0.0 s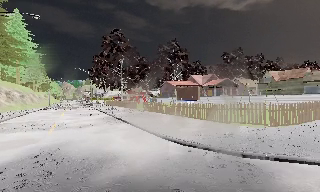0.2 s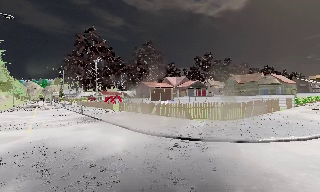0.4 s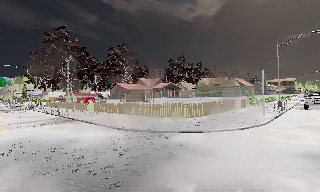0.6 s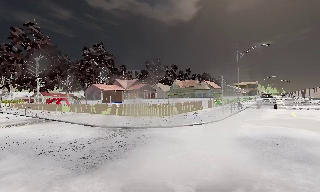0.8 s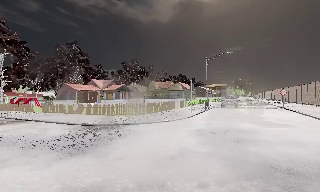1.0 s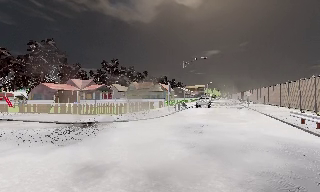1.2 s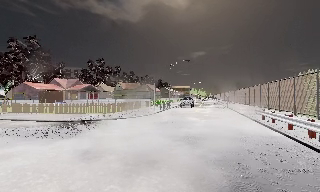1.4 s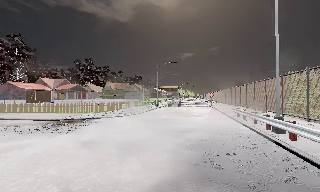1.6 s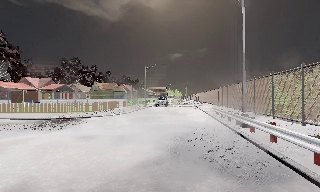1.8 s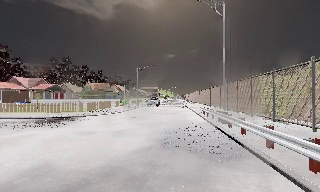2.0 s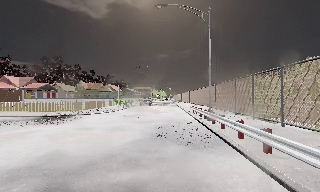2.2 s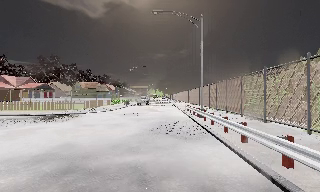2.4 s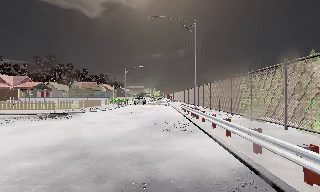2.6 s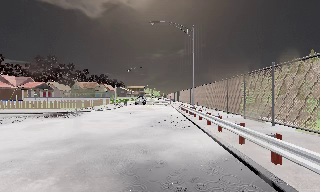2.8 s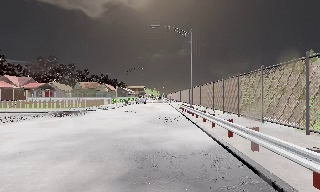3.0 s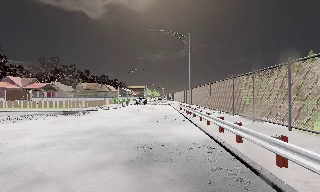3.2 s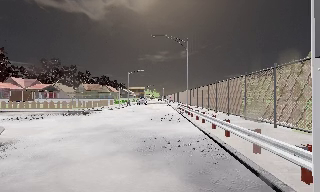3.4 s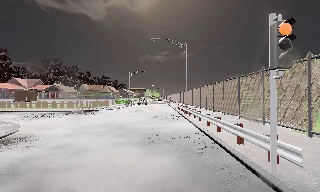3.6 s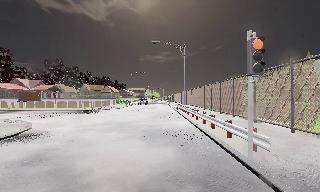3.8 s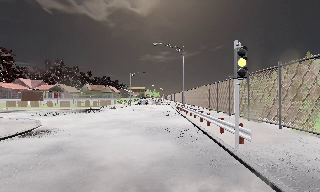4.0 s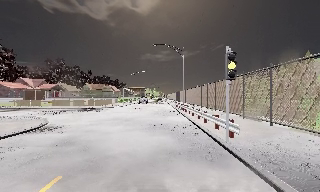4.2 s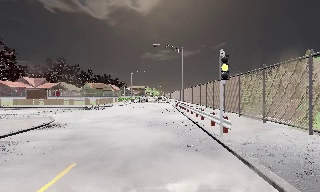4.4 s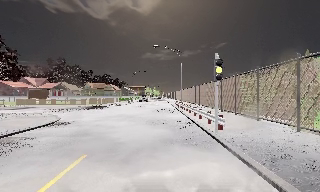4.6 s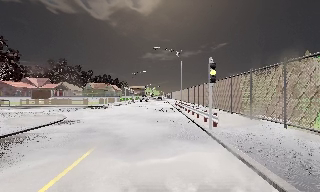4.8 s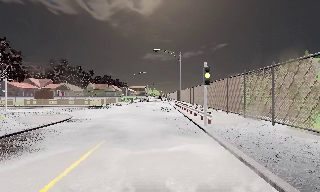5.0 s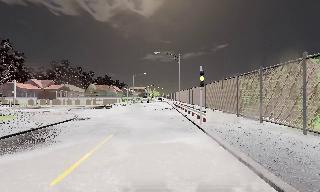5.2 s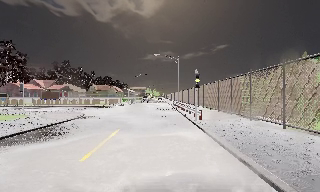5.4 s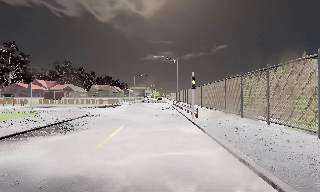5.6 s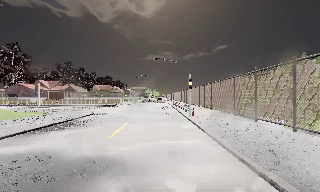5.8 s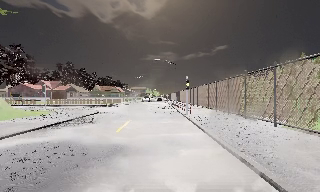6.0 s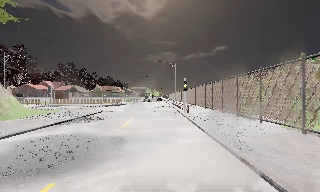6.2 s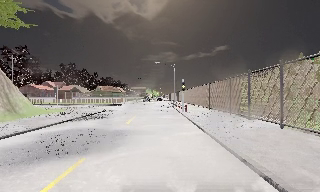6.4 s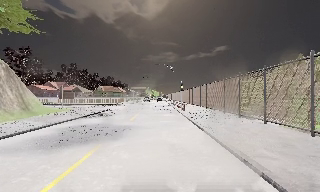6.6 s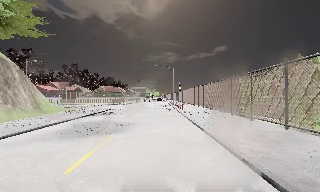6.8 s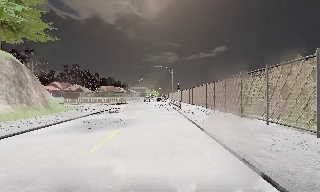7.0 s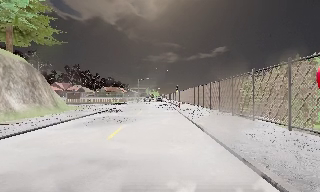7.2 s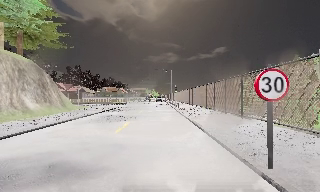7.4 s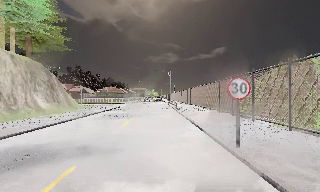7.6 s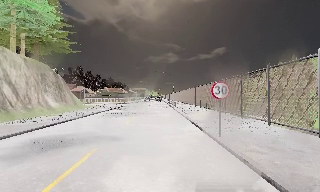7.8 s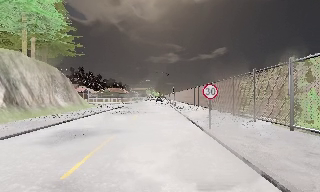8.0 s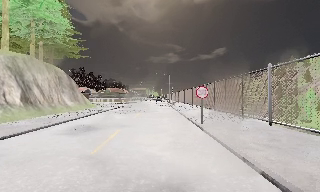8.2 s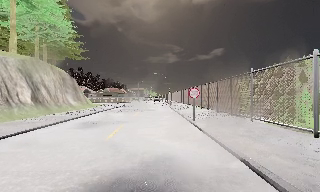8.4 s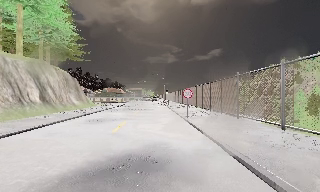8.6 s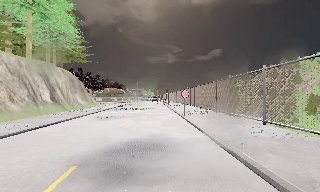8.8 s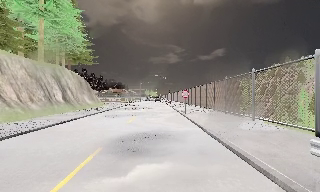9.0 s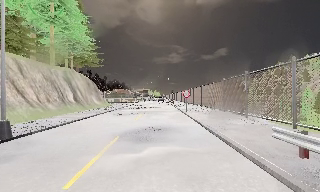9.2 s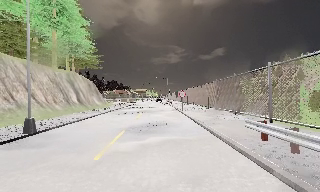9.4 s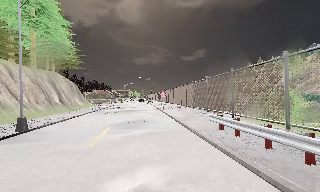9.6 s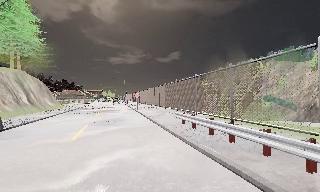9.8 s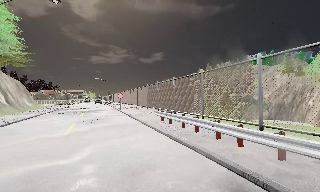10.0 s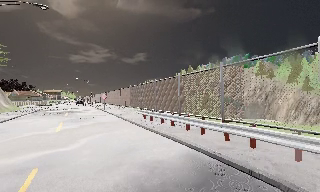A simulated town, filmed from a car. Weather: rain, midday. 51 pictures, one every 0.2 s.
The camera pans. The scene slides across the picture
to the left.
The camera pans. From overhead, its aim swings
clockwise.
0.0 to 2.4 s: The camera pans to its right, which is clockwise from overhead, by about 60 degrees. It travels backward, about 14 m.
2.4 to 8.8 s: The camera travels backward, about 35 m, so what stands in front gets smaller. It gains speed.
8.8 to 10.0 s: The camera pans to its right, which is clockwise from overhead, by about 25 degrees. It travels backward, about 8 m, so what stands in front gets smaller.
The film runs backward here.
